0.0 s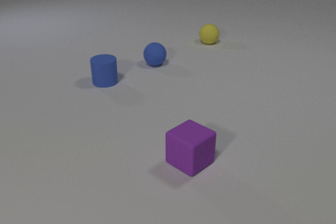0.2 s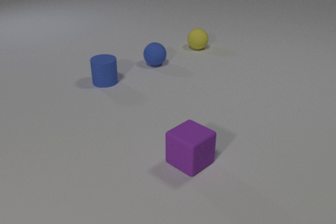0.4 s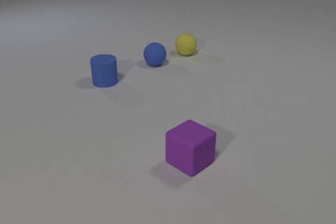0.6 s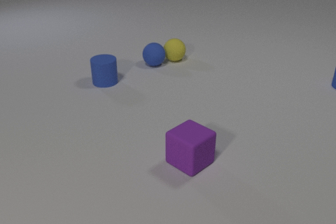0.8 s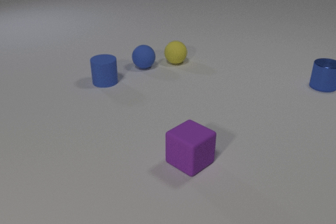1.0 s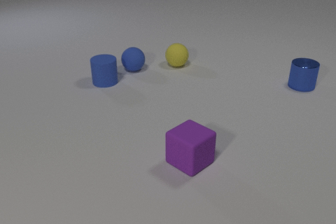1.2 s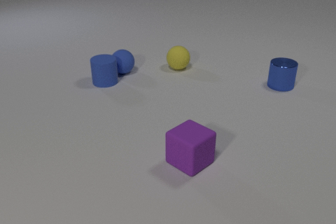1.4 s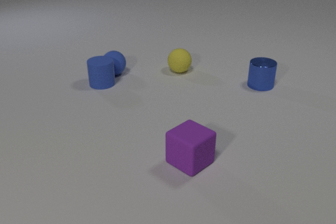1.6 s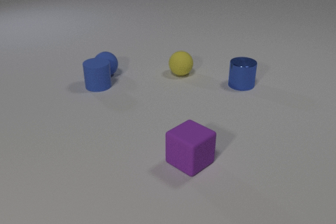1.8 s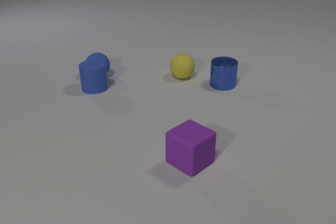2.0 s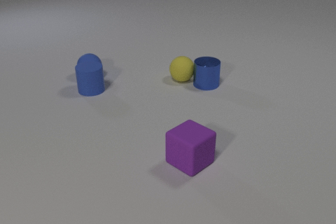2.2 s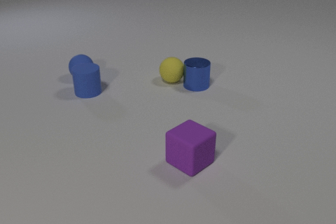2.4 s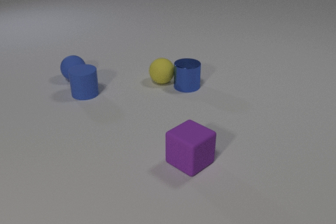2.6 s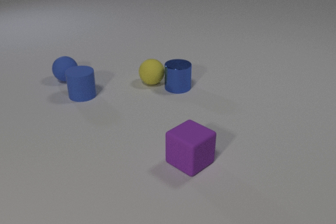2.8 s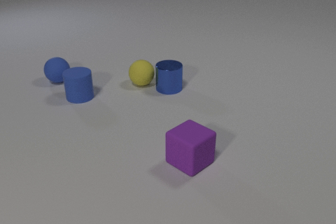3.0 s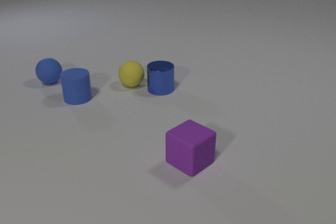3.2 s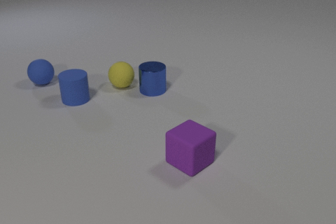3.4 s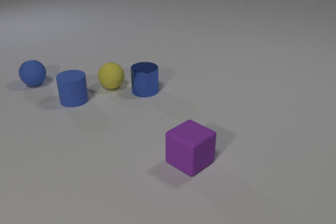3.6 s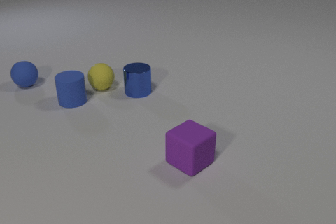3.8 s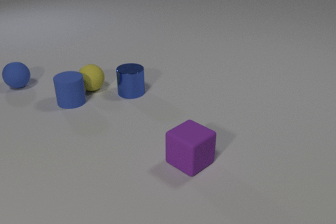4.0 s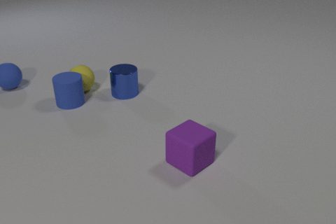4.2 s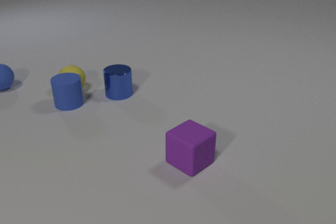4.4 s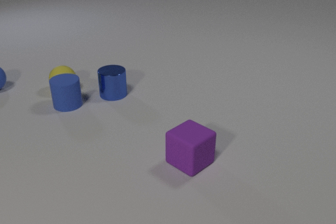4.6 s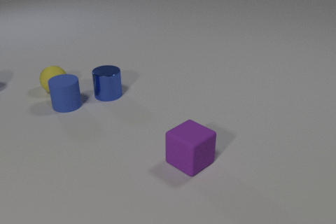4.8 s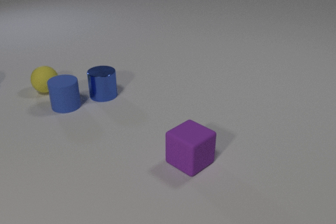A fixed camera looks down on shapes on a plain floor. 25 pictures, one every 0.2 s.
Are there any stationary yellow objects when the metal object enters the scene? no.
What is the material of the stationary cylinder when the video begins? rubber.
How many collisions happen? 4.
0.0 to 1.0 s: The yellow rubber sphere rolls toward the camera and to the left. The blue rubber sphere rolls to the left and toward the camera. The blue metal cylinder comes in at the right edge, slides to the left. The yellow rubber sphere and the blue rubber sphere collide.
1.0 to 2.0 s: The yellow rubber sphere rolls toward the camera. The blue rubber sphere rolls to the left. The blue metal cylinder slides to the left. The blue rubber cylinder slides toward the camera and to the left. The blue rubber sphere and the blue rubber cylinder collide. The yellow rubber sphere and the blue metal cylinder collide.
2.0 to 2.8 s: The yellow rubber sphere rolls to the left. The blue rubber sphere rolls to the left. The blue metal cylinder slides to the left. The blue rubber cylinder slides toward the camera and to the left.
2.8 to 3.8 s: The yellow rubber sphere rolls to the left. The blue rubber sphere rolls to the left. The blue metal cylinder slides to the left. The blue rubber cylinder slides toward the camera and to the left.
3.8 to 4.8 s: The yellow rubber sphere rolls to the left. The blue rubber sphere rolls to the left, leaves at the left edge. The blue metal cylinder slides to the left. The blue rubber cylinder slides toward the camera. The yellow rubber sphere and the blue rubber cylinder collide.
